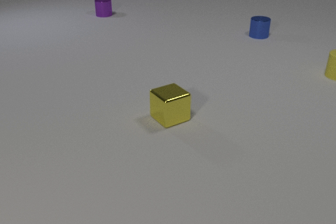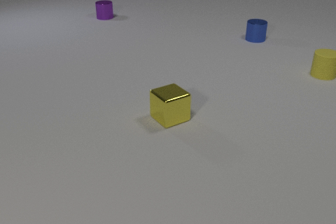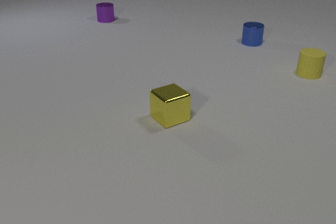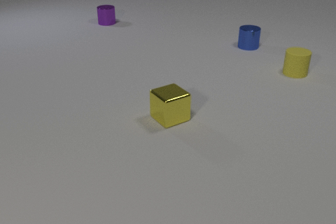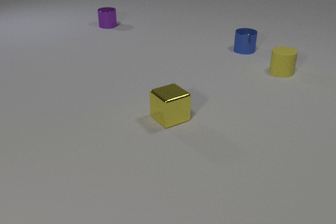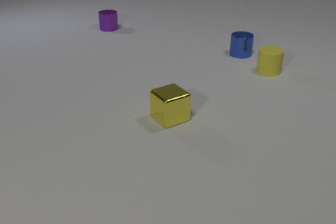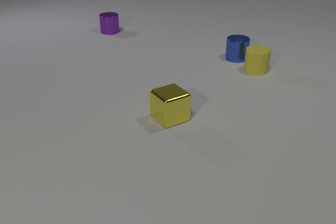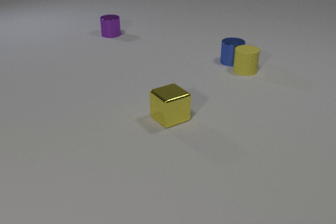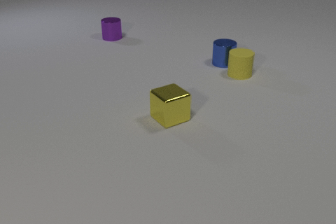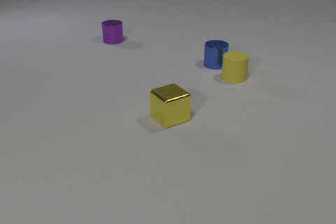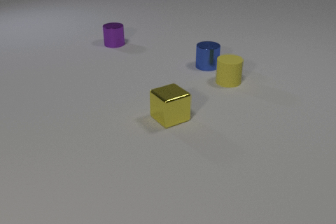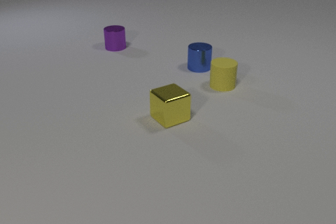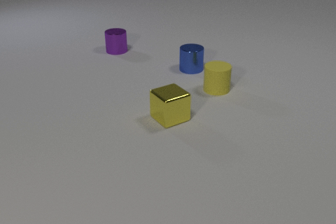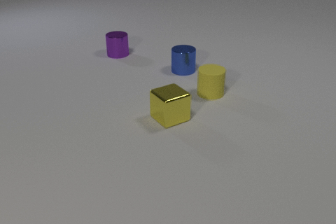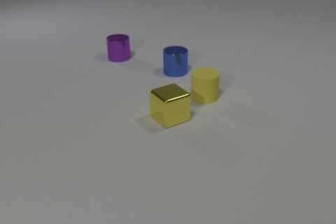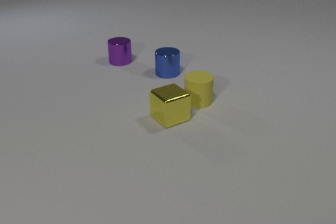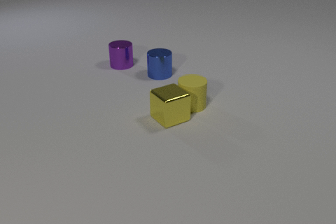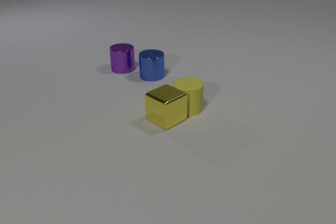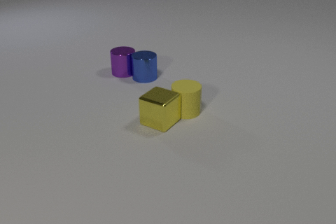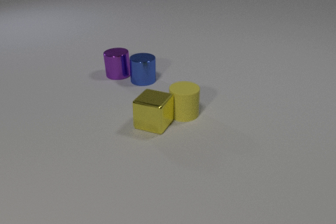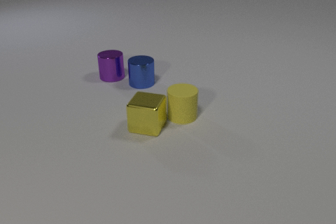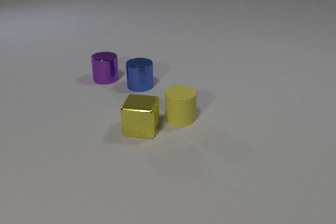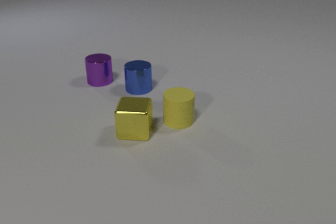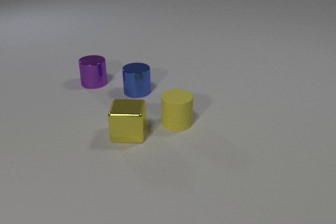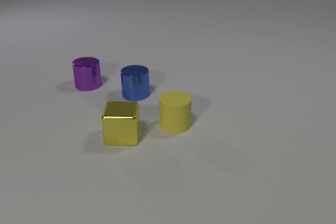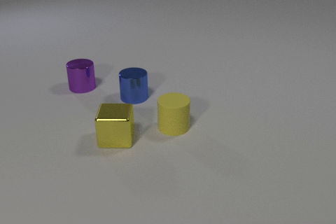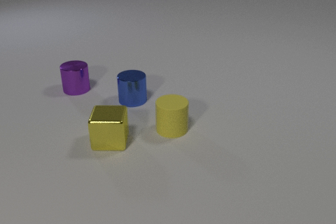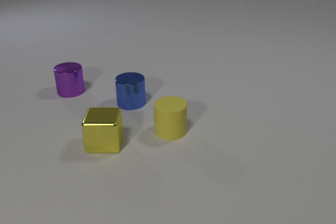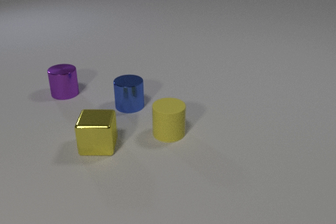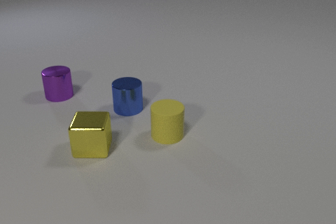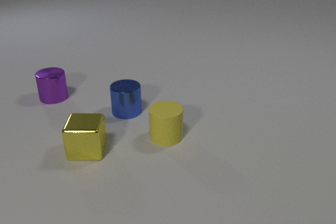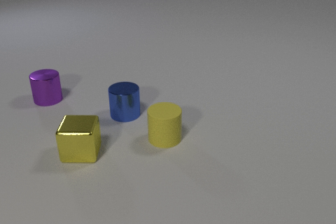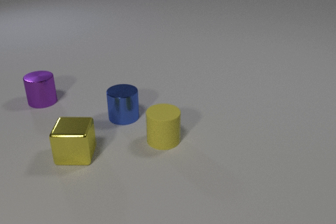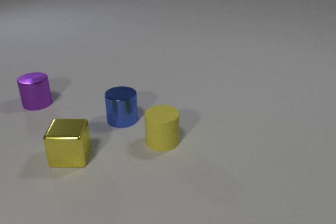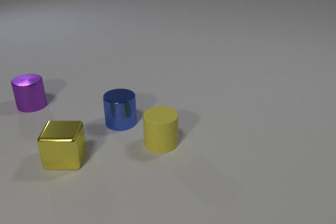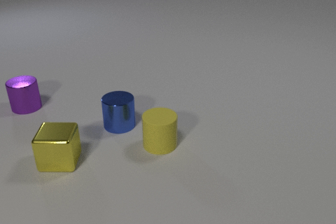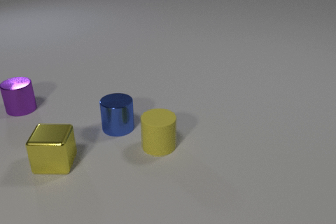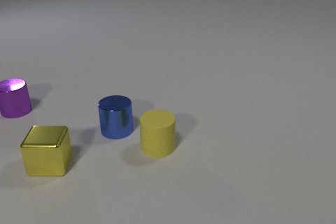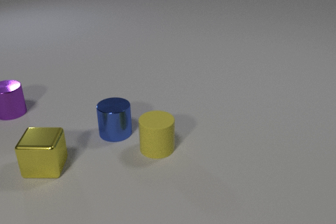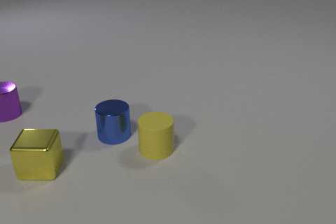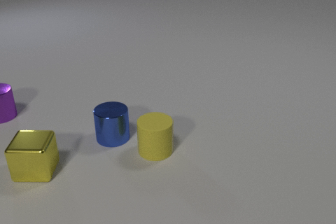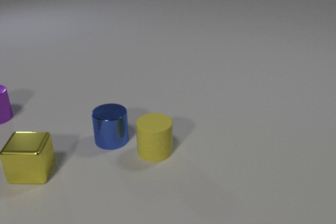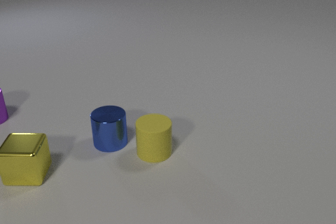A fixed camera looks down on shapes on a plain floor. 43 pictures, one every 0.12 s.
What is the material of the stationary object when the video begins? metal.
What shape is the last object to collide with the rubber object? cube.
How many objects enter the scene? 0.
0.00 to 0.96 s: The blue metal cylinder slides toward the camera. The yellow rubber cylinder slides to the left. The purple metal cylinder slides toward the camera. The blue metal cylinder and the yellow rubber cylinder collide.
0.96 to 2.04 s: The blue metal cylinder slides to the left and toward the camera. The yellow rubber cylinder slides toward the camera and to the left. The purple metal cylinder slides toward the camera. The yellow rubber cylinder and the yellow metal cube collide.
2.04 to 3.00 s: The blue metal cylinder slides toward the camera. The yellow rubber cylinder slides toward the camera. The purple metal cylinder slides to the left and toward the camera. The yellow metal cube slides to the left and toward the camera, spins so that its near face slides to the right, counterclockwise seen from above. The blue metal cylinder and the purple metal cylinder collide.
3.00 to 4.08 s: The blue metal cylinder slides toward the camera. The yellow rubber cylinder slides toward the camera and to the left. The purple metal cylinder slides to the left and toward the camera. The yellow metal cube slides to the left and toward the camera.
4.08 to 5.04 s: The blue metal cylinder slides toward the camera. The yellow rubber cylinder slides toward the camera. The purple metal cylinder slides to the left. The yellow metal cube slides to the left.
